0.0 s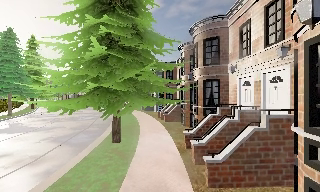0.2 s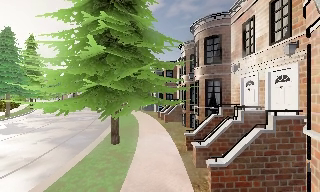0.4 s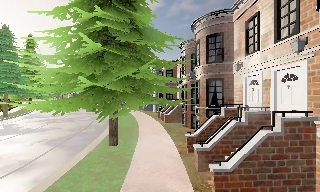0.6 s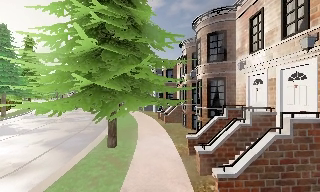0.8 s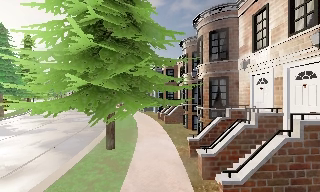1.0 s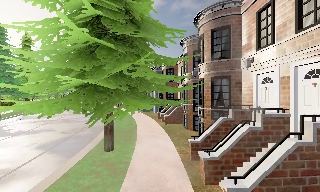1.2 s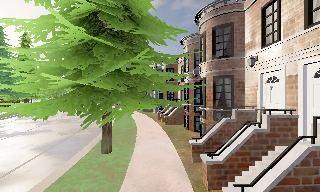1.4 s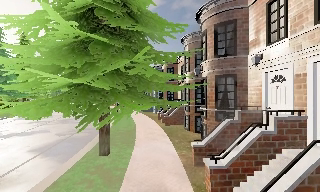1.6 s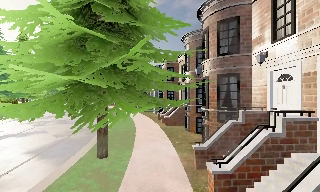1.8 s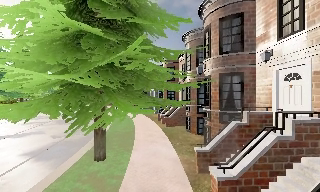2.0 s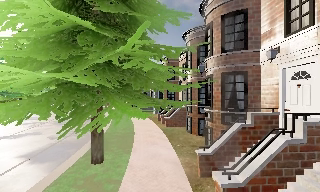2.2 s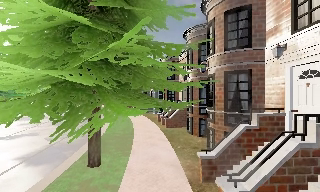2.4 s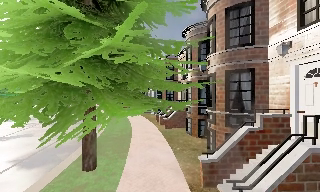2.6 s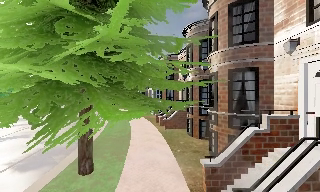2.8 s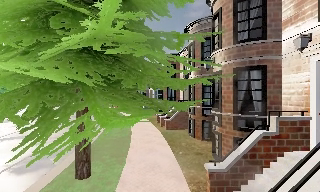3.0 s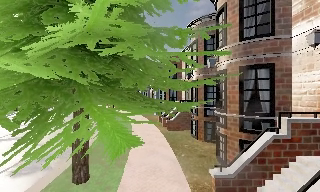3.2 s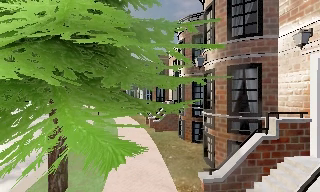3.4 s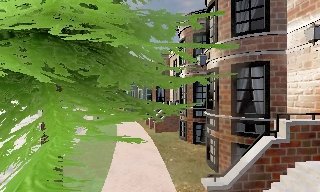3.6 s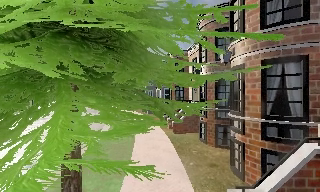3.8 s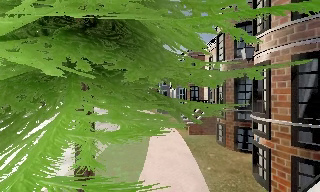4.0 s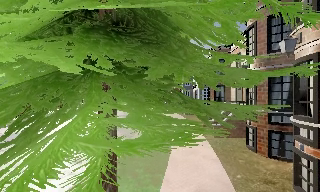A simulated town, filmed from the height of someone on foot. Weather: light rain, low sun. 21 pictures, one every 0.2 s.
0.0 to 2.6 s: The camera travels forward, about 3.5 m, so what stands in front looms larger.
2.6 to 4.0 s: The scene slides to the right, as the camera pans about 15 degrees to its left. It travels forward, about 2 m, so what stands in front looms larger.
The film runs forward here.
